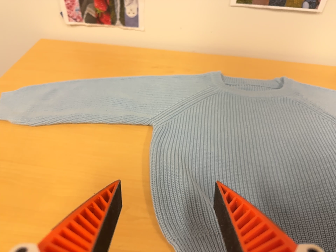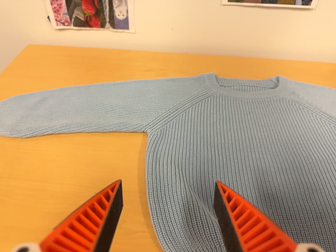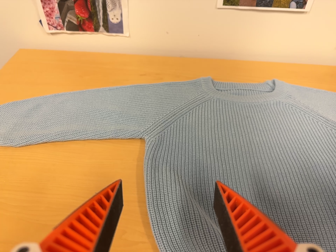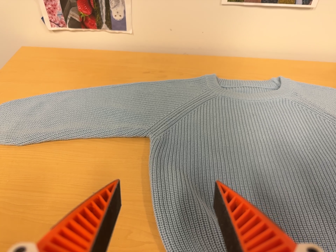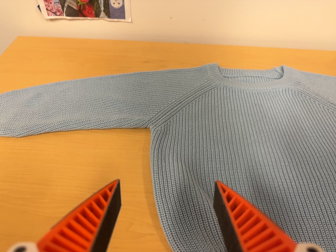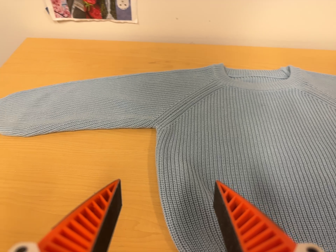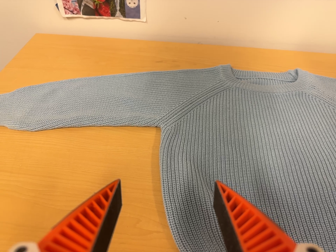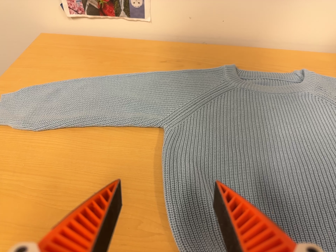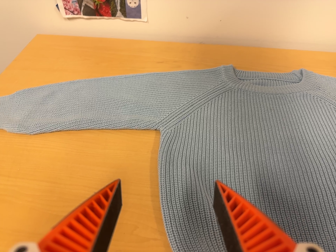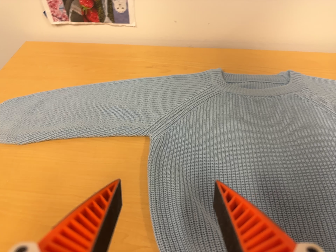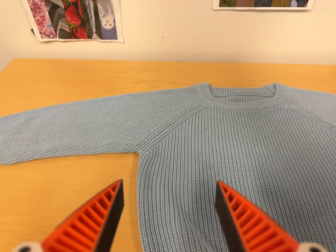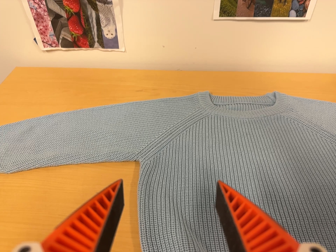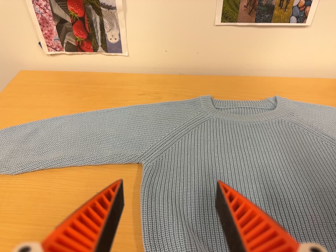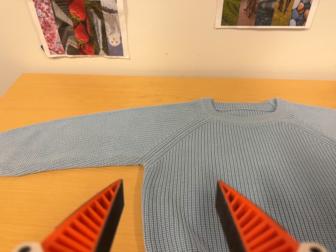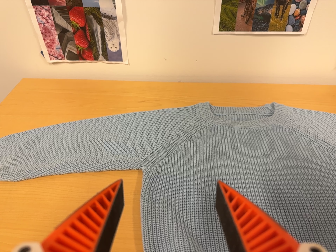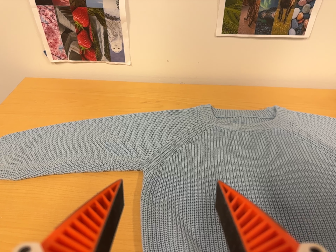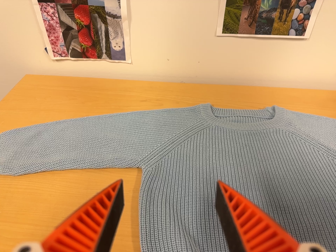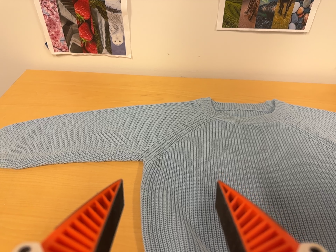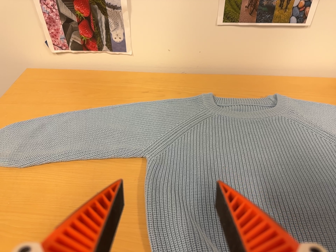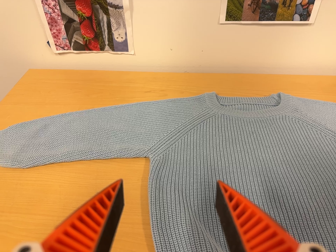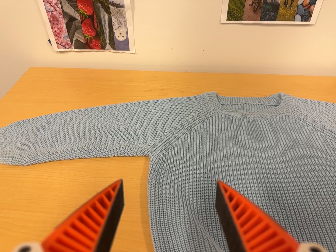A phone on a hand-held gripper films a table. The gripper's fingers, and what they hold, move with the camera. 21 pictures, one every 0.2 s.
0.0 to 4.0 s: The camera travels toward the top of its view, about 5 cm, so close, fixed things drift downward.
The film runs forward here.
